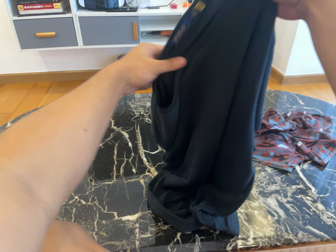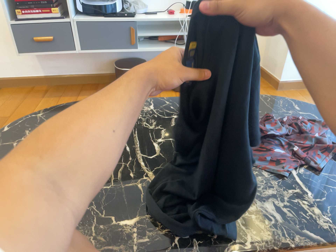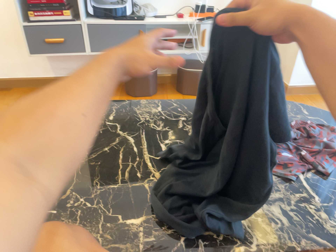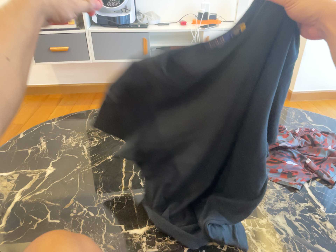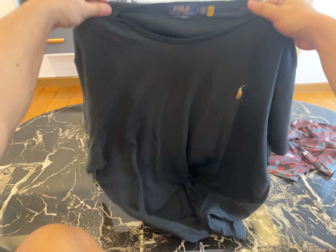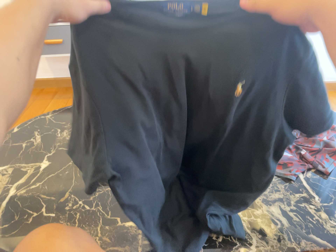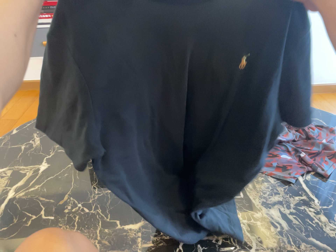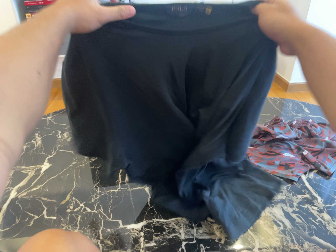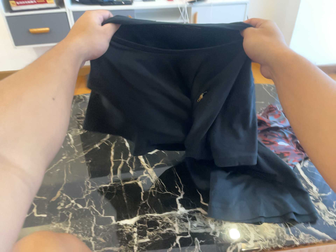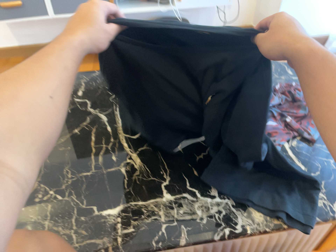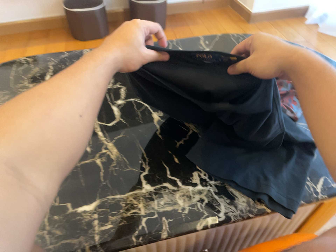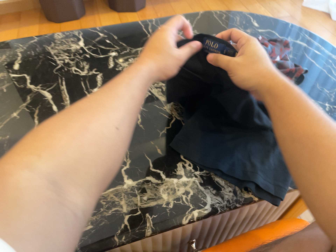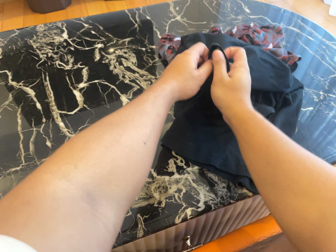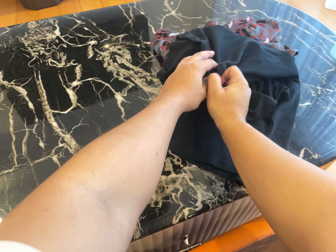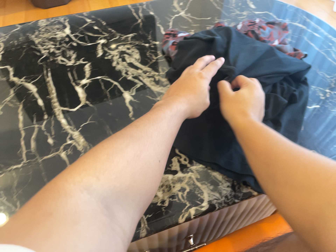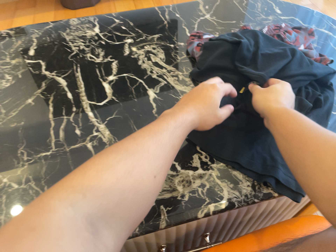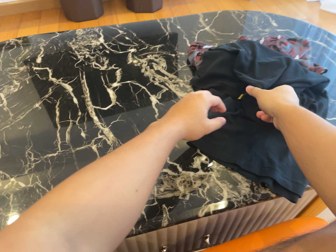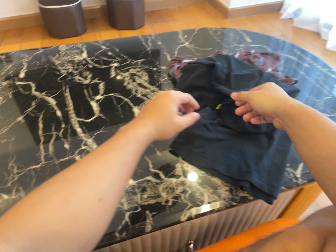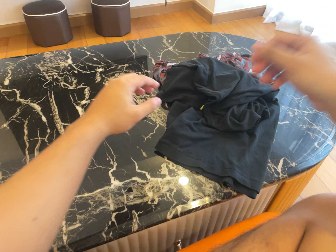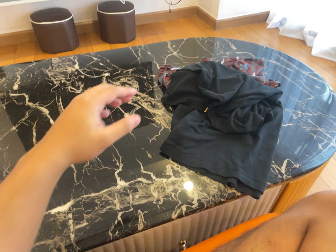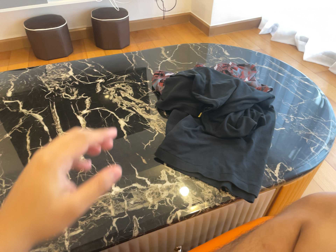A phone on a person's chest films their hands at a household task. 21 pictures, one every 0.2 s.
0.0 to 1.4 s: The camera shifts only a little, or ends up much as it began.
1.4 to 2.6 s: The camera pans to its right by about 10 degrees. It travels forward and toward the top of its view, about 20 cm, so what stands in front looms larger. Its aim tips toward the bottom of its view by about 20 degrees, and the scene shifts upward. It rolls about its line of sight by about 10 degrees, and the scene rotates counterclockwise.
2.6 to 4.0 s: The camera travels backward and toward the bottom of its view, about 12 cm, so what stands in front gets smaller. Its aim tips toward the top of its view by about 10 degrees.
The film runs backward here.
